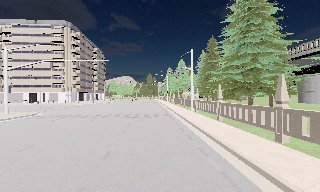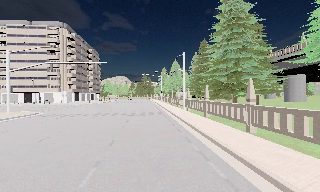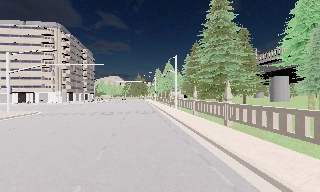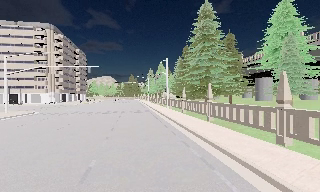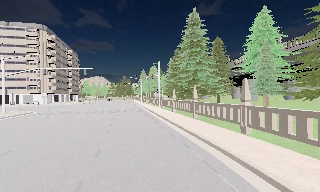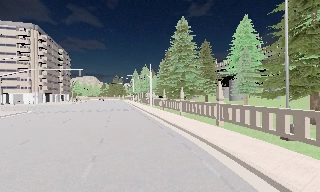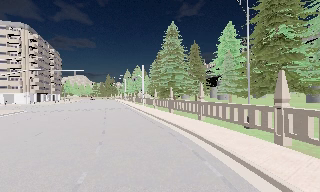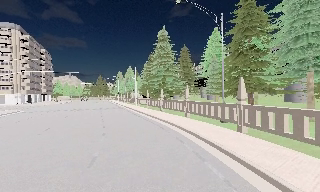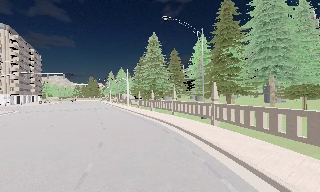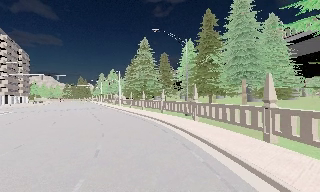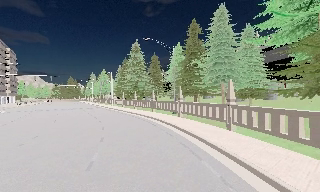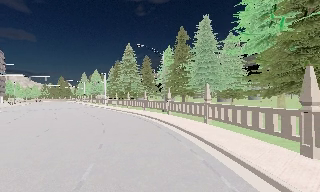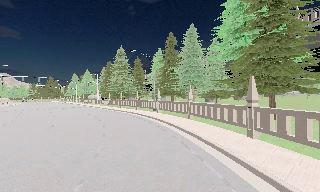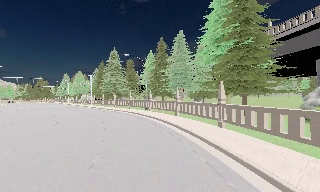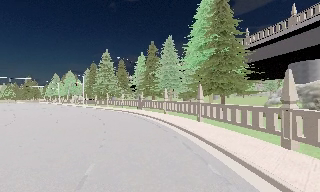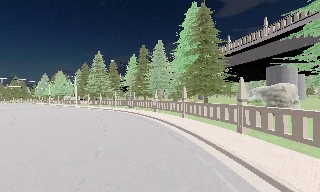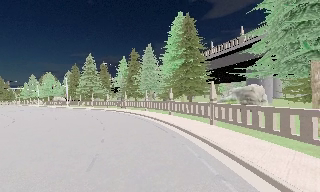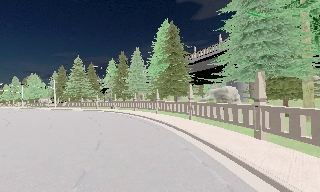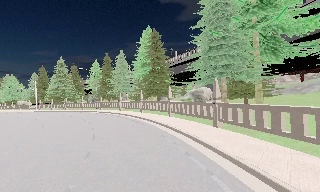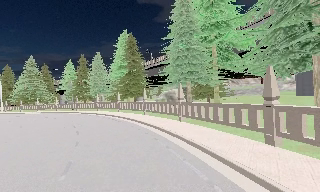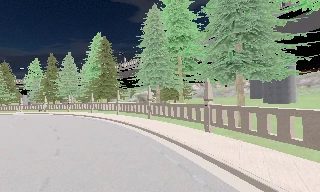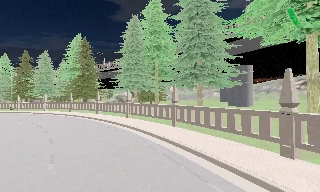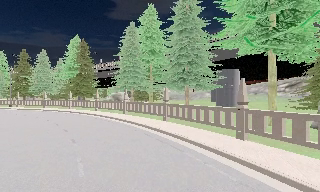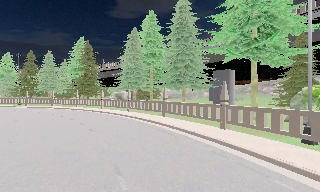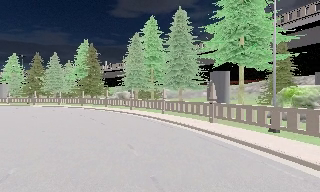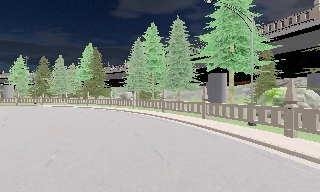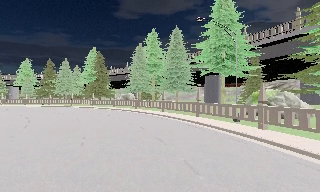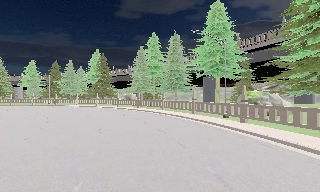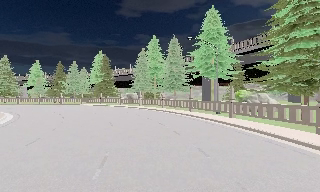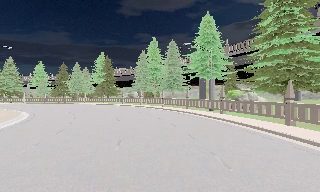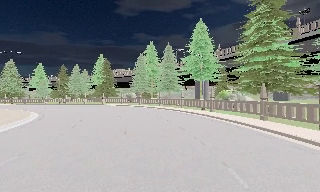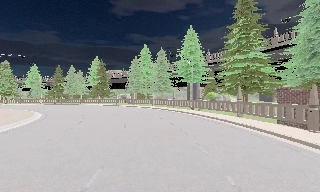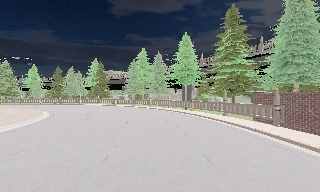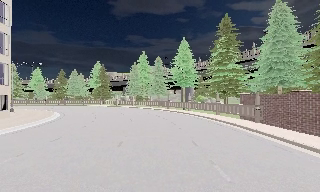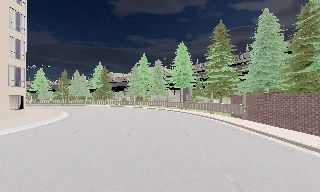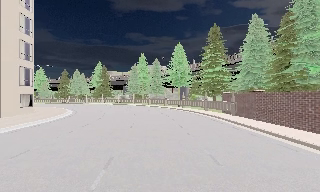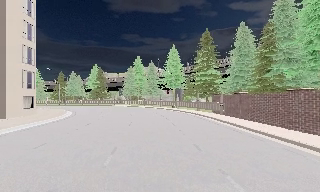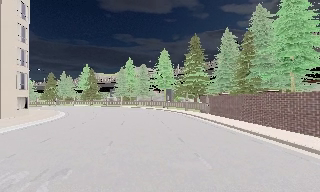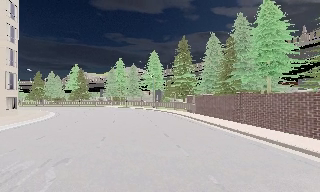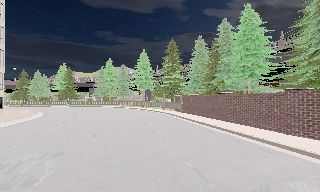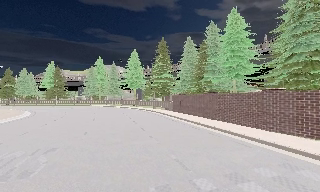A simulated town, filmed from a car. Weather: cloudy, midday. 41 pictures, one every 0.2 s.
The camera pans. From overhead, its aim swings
clockwise.
The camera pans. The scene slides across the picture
to the left.
0.0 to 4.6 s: The scene slides to the left, as the camera pans about 85 degrees to its right. It travels backward, about 45 m.
4.6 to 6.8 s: The camera travels backward, about 25 m, so what stands in front gets smaller.
6.8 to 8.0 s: The camera swings to its right by about 15 degrees, and the scene slides to the left. It travels backward, about 7 m, so what stands in front gets smaller. It loses speed.
The film runs backward here.
